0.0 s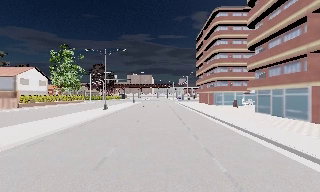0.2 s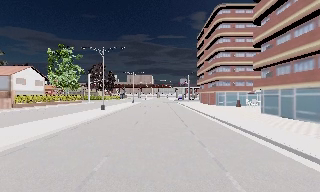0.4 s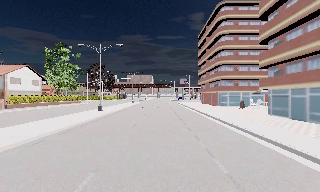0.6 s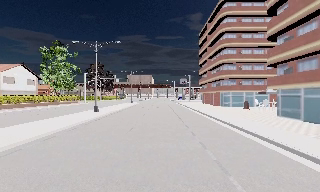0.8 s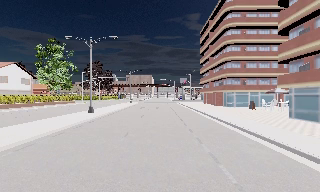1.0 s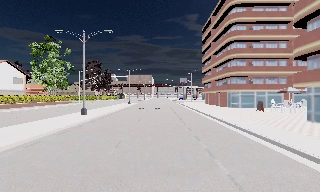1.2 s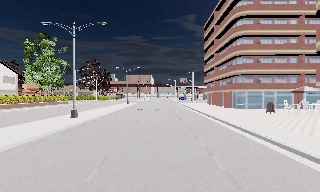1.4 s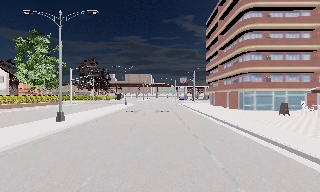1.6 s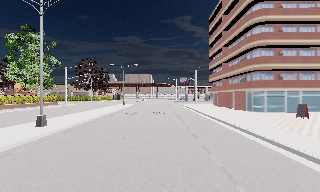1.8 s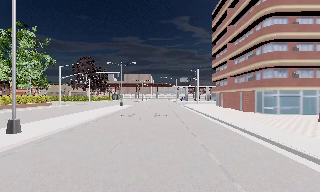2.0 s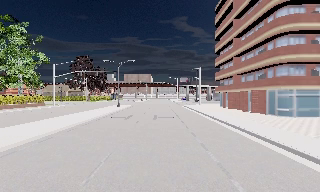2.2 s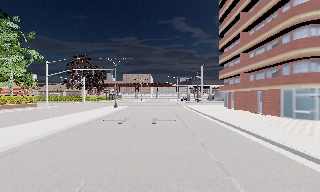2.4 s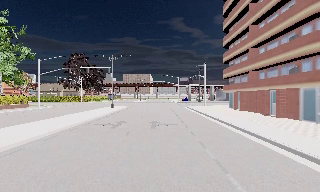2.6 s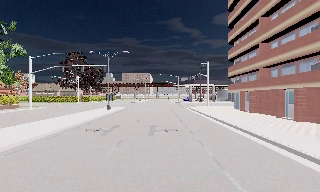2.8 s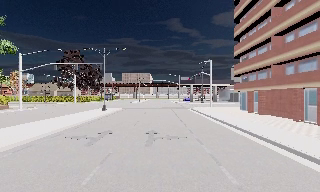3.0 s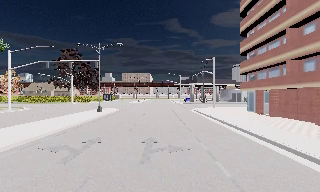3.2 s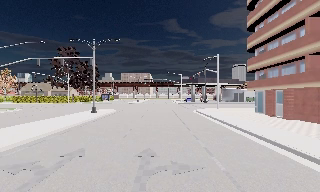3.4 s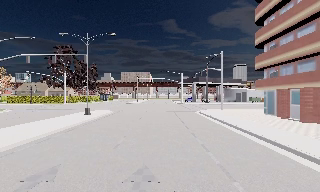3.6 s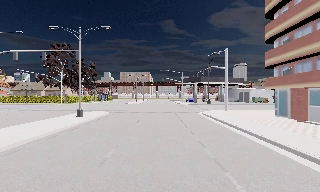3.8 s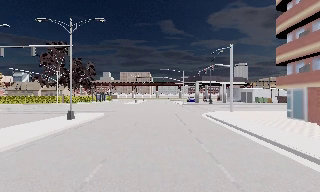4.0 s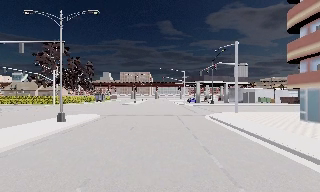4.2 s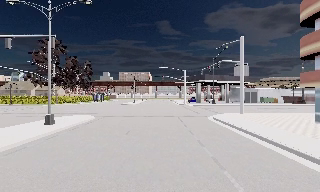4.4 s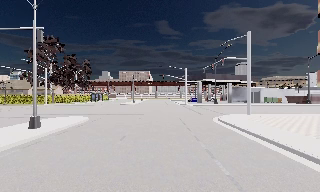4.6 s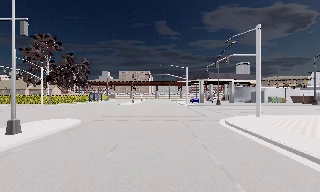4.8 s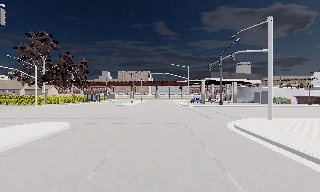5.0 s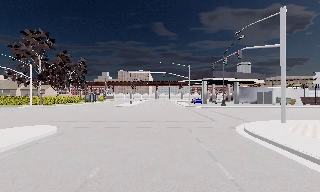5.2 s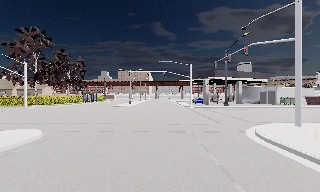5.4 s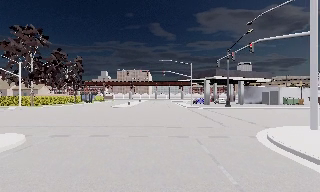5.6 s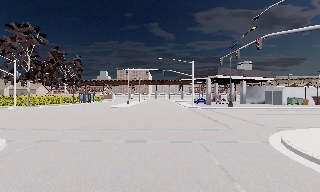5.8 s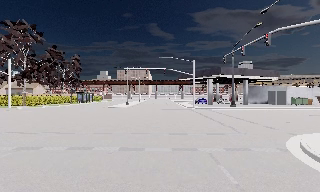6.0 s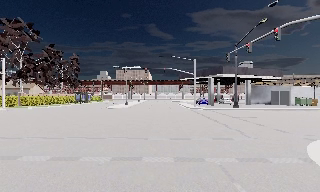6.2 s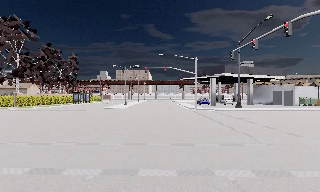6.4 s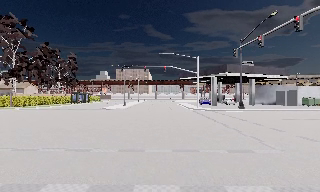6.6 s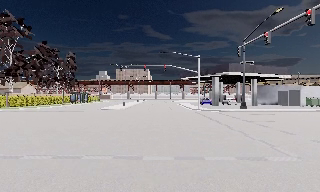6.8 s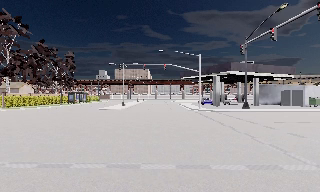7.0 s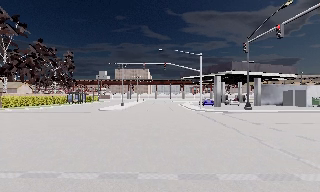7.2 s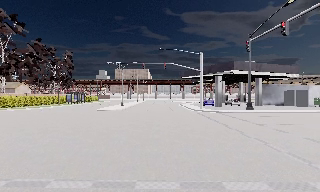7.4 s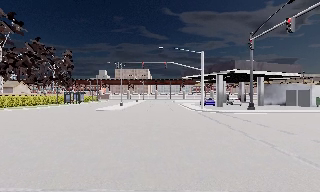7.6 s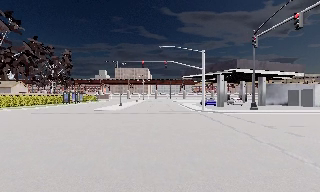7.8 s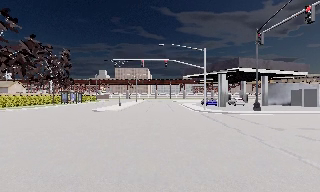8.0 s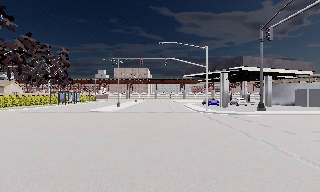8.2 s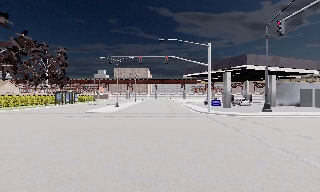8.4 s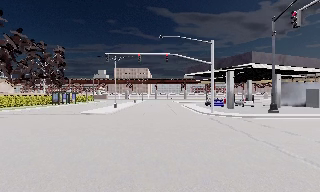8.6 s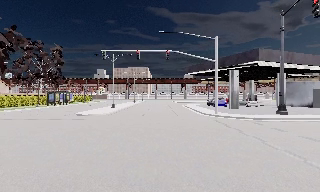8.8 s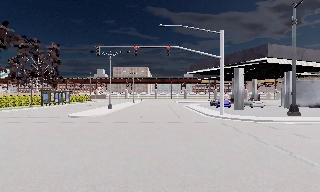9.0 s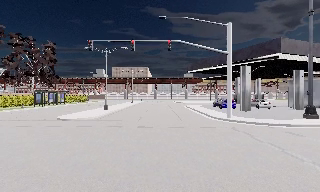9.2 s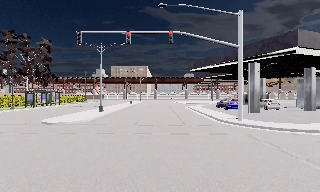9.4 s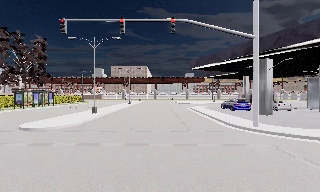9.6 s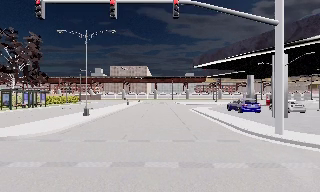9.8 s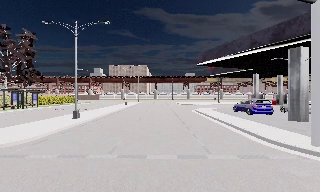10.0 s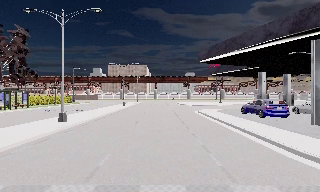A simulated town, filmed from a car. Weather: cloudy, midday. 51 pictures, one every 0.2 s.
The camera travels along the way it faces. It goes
forward.
0.0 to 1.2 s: The camera travels forward, about 8 m, so what stands in front looms larger. It gains speed.
1.2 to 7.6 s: The camera travels forward, about 40 m, so what stands in front looms larger. It loses speed.
7.6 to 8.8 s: The camera travels forward, about 6 m, so what stands in front looms larger. It gains speed.
8.8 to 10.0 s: The camera travels forward, about 11 m, so what stands in front looms larger.
The film runs forward here.
